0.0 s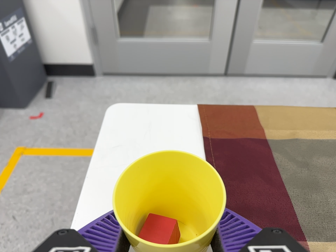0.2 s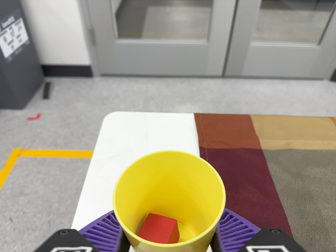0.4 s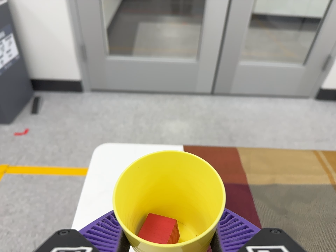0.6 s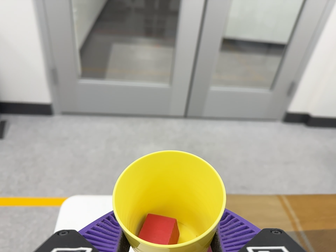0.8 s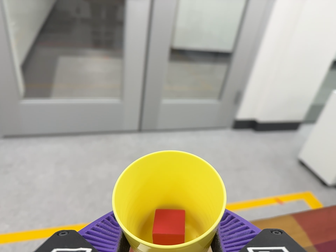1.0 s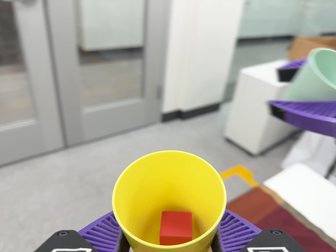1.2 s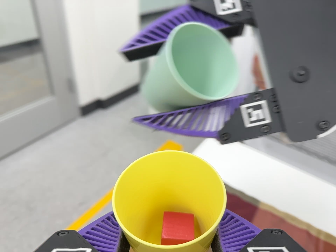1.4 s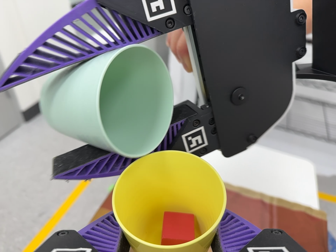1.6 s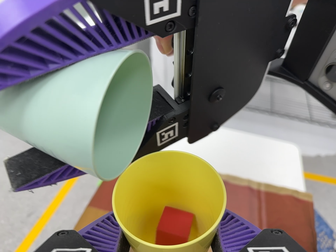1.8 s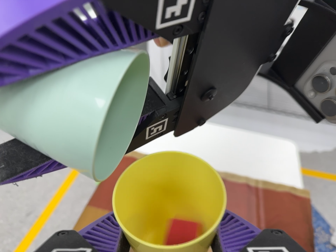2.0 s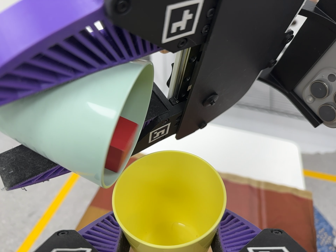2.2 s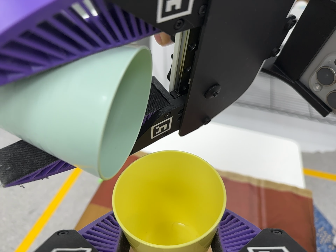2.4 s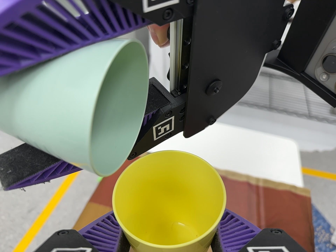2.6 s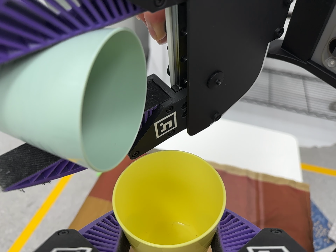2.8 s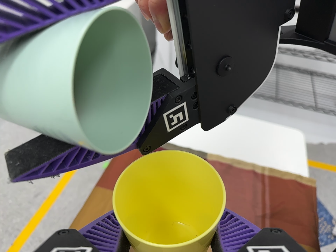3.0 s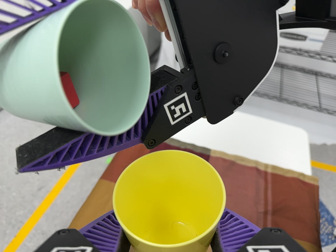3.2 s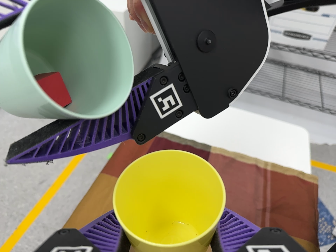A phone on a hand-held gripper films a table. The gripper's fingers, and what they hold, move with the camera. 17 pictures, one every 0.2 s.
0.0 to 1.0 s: The camera swings to its right by about 35 degrees, and the scene slides to the left. It travels toward the top of its view and to its right, about 20 cm, so close, fixed things drift downward. It rolls about its line of sight by about 15 degrees, and the scene rotates counterclockwise.
1.0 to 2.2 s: The camera swings to its right by about 30 degrees, and the scene slides to the left. It travels to its right, toward the top of its view and forward, about 9 cm, so close, fixed things drift to the left. Its aim tips toward the bottom of its view by about 10 degrees. It rolls about its line of sight by about 25 degrees, and the scene rotates counterclockwise.
2.2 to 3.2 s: The camera shifts only a little, or ends up much as it began.
The film runs backward here.
